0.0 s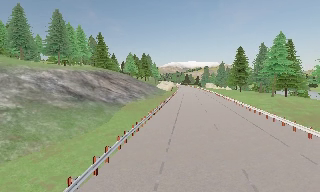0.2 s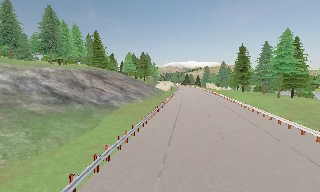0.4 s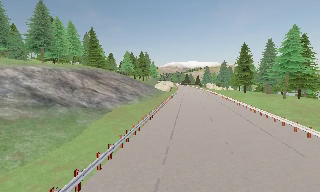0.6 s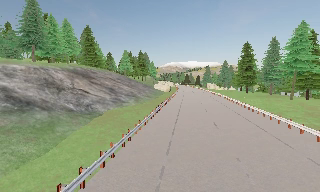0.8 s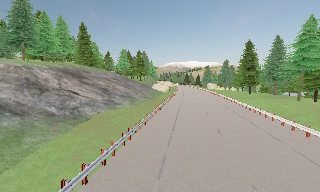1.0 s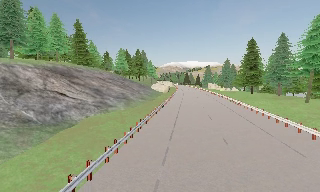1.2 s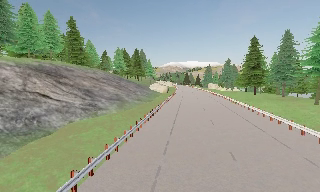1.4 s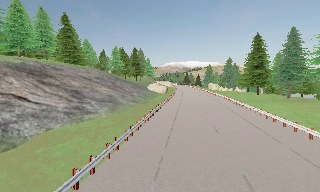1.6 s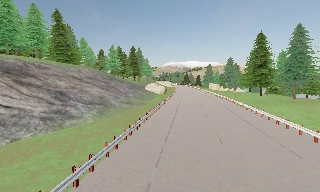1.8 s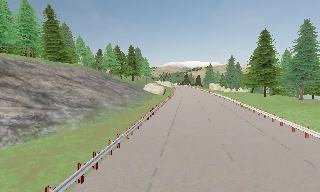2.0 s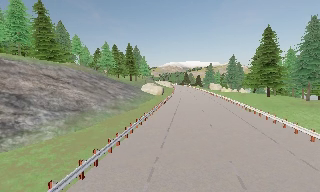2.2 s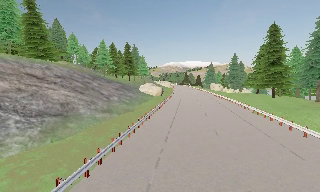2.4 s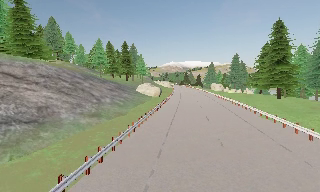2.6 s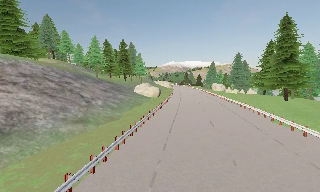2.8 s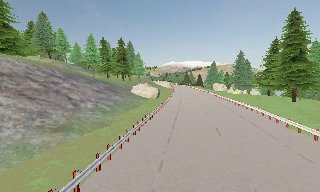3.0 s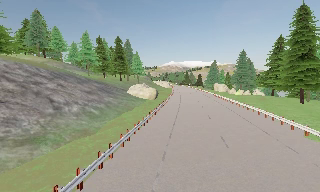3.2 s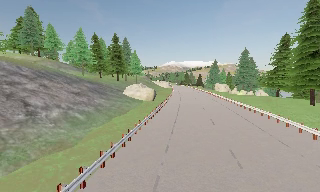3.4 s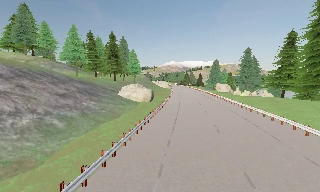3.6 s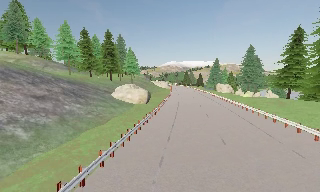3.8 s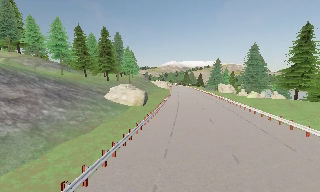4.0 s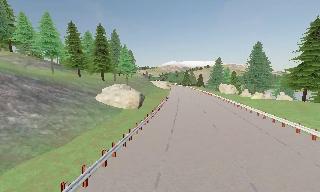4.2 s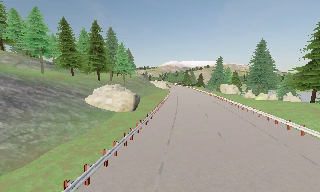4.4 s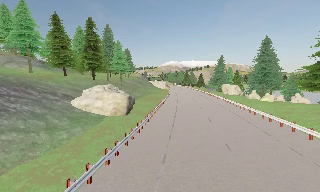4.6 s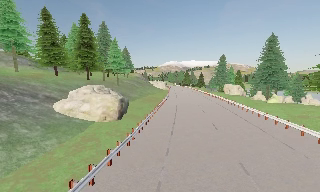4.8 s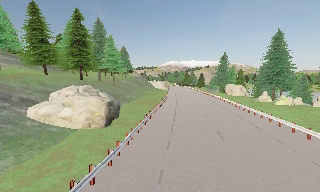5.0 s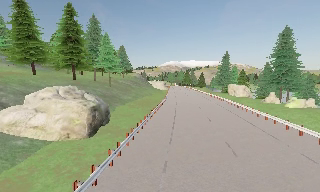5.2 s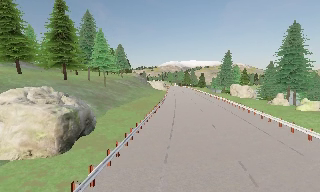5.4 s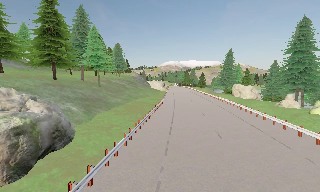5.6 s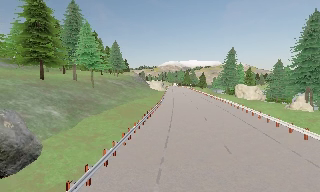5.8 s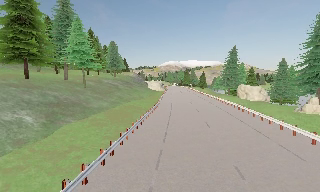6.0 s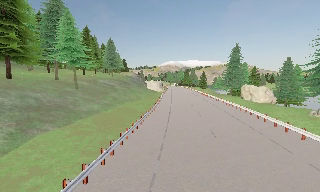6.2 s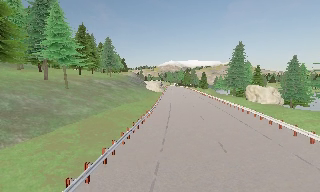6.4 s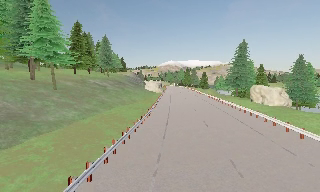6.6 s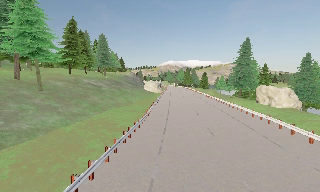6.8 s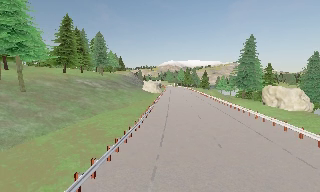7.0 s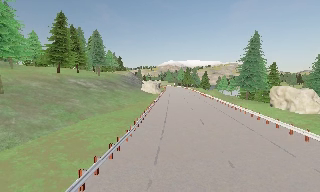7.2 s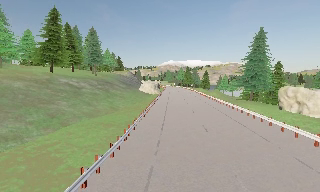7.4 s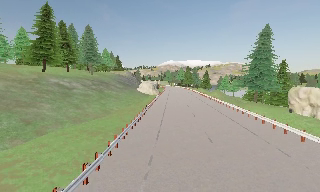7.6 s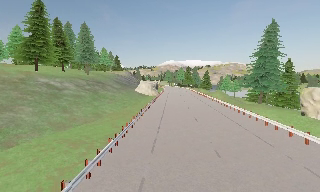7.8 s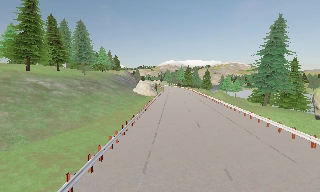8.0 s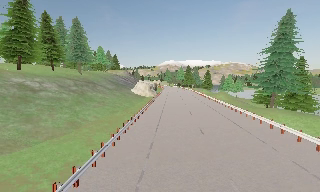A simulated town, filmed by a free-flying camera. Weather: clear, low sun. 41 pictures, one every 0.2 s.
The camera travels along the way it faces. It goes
forward.
0.0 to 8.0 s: The camera travels forward, about 90 m, so what stands in front looms larger.
The film runs forward here.
